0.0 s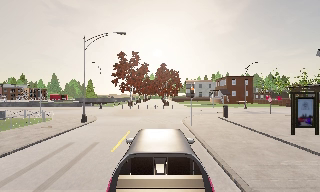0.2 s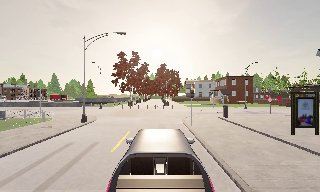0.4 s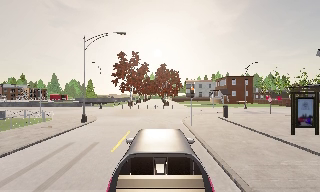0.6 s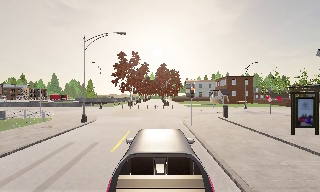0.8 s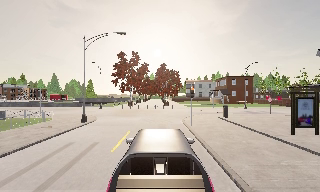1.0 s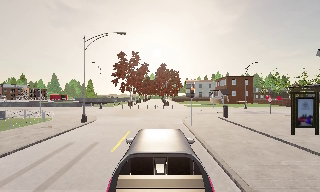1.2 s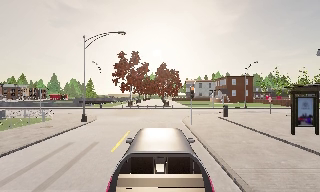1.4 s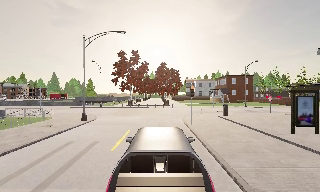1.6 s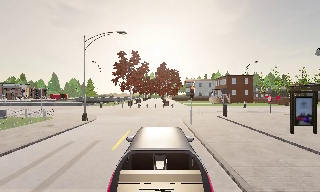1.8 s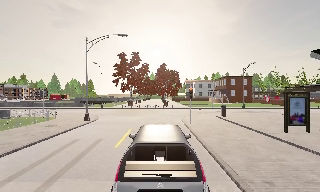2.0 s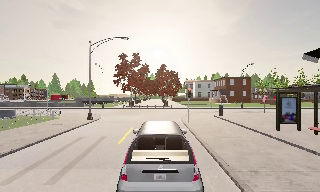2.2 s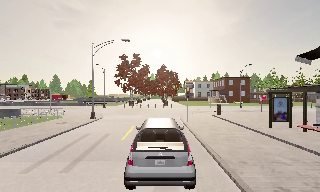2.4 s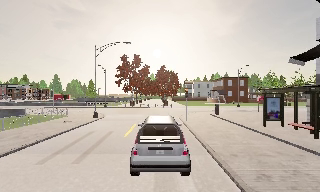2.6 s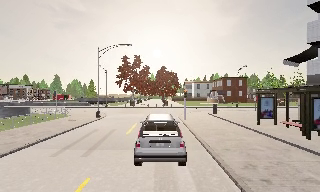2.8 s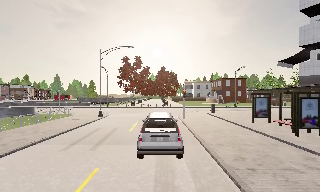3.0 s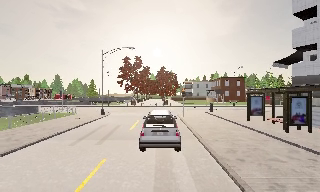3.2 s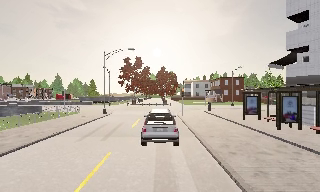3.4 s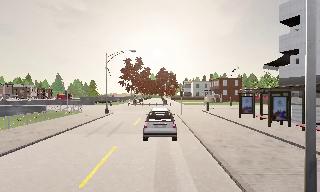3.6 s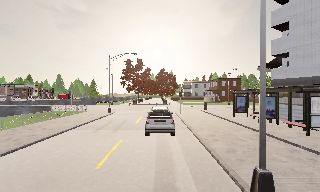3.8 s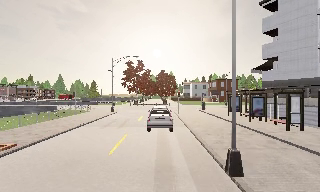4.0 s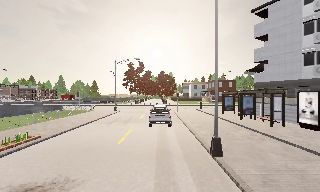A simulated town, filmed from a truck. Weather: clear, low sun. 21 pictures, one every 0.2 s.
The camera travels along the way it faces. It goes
backward.
0.0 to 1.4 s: The camera keeps its place and its aim.
1.4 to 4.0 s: The camera travels backward, about 10 m, so what stands in front gets smaller. It gains speed.
The film runs backward here.
